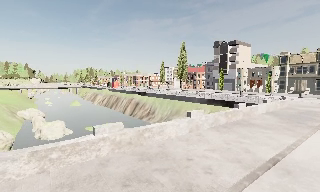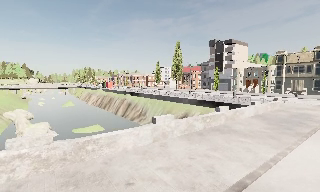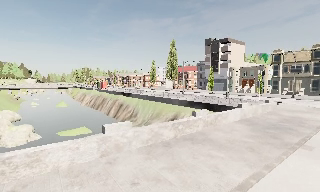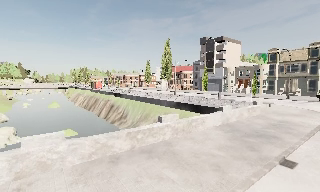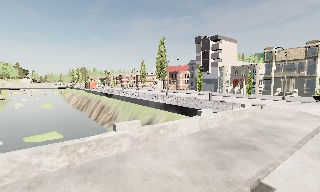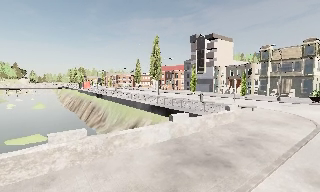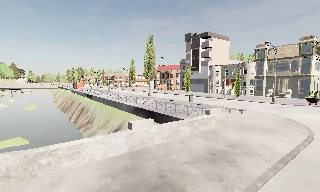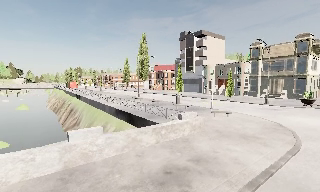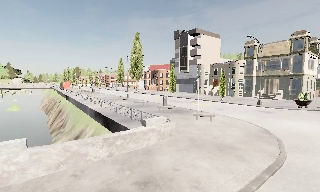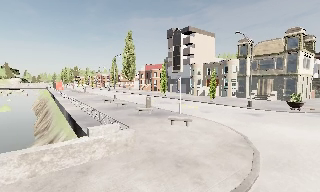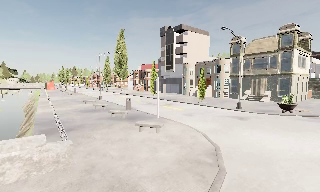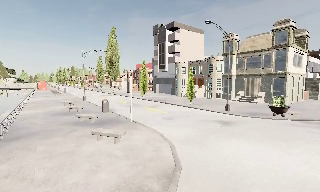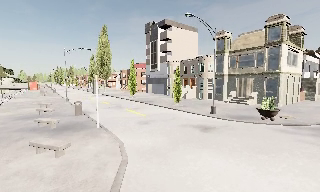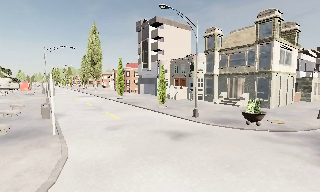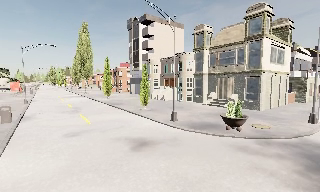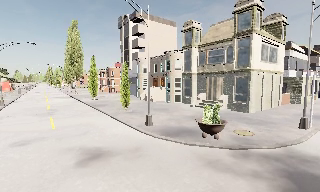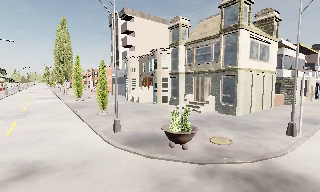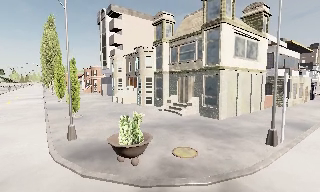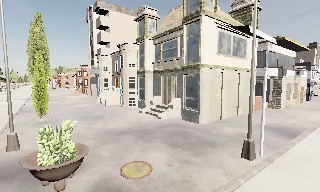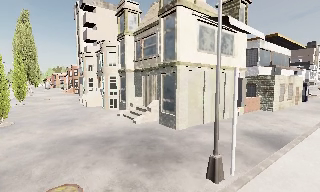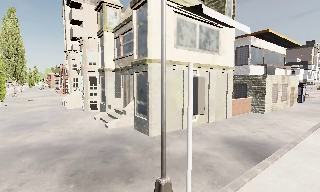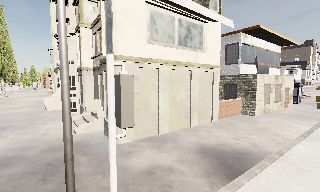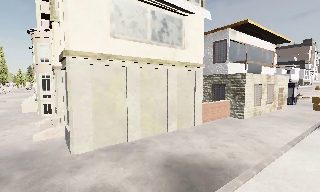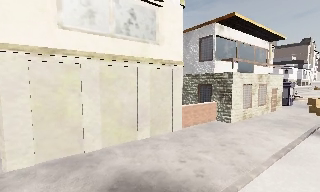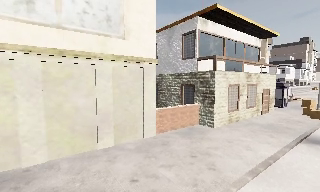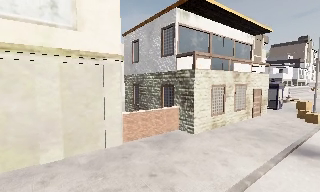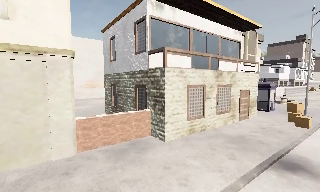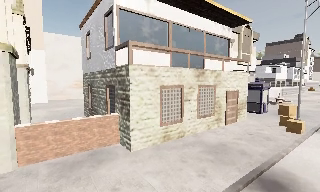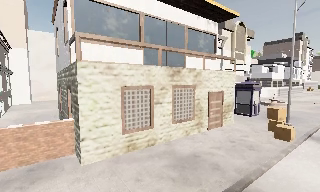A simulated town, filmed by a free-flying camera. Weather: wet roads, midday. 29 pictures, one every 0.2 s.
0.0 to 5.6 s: The camera travels to its right and forward, about 60 m, so close, fixed things drift to the left.
The film runs backward here.
